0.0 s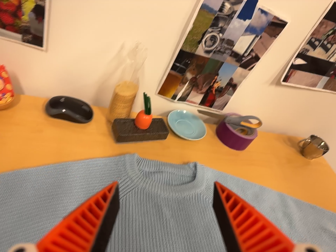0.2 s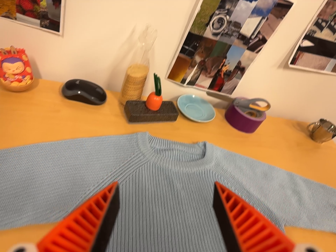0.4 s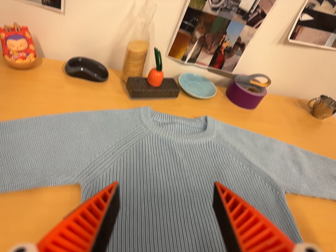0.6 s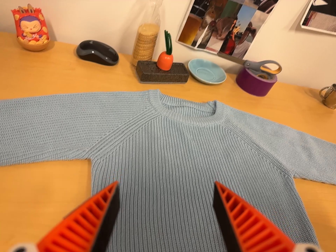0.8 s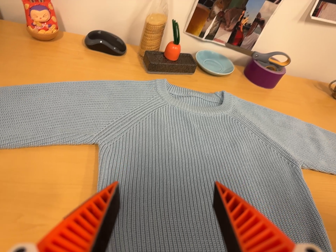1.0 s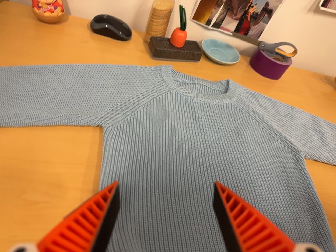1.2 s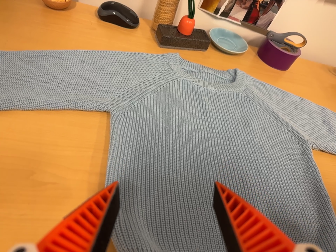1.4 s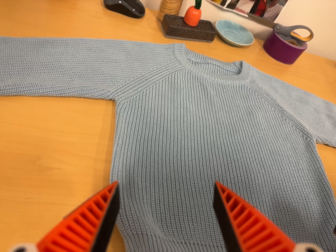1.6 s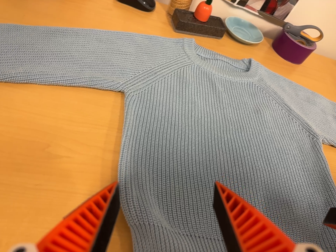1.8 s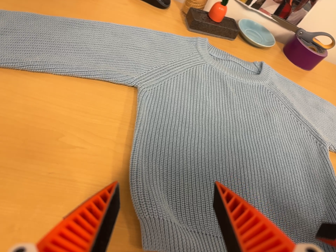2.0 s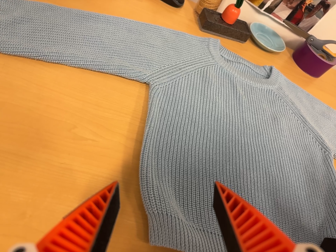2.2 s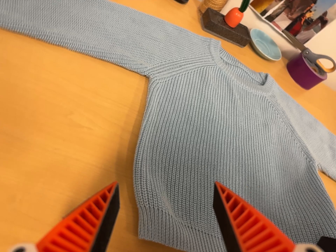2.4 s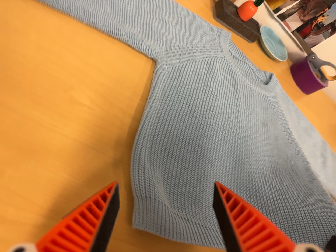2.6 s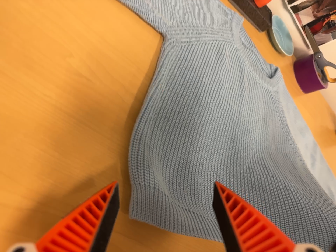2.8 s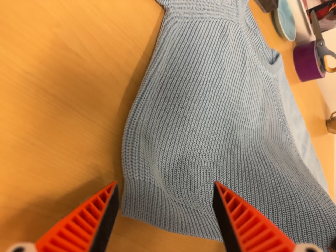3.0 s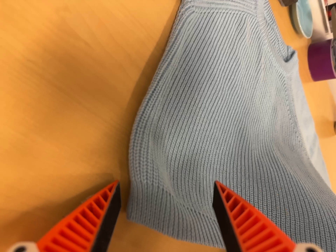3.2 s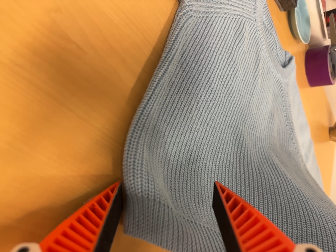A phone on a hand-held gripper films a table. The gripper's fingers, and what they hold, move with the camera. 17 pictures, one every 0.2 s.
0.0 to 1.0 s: The camera travels toward the bottom of its view, about 16 cm, so close, fixed things drift upward.
1.0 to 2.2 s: The camera travels to its left, about 8 cm, so close, fixed things drift to the right. It rolls about its line of sight by about 15 degrees, and the scene rotates clockwise.
2.2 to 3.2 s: The camera pans to its right by about 10 degrees. It travels forward, to its left and toward the top of its view, about 12 cm, so what stands in front looms larger. Its aim tips toward the bottom of its view by about 15 degrees, and the scene shifts upward. It rolls about its line of sight by about 20 degrees, and the scene rotates clockwise.
The film runs forward here.
